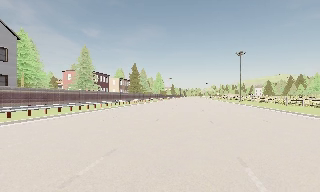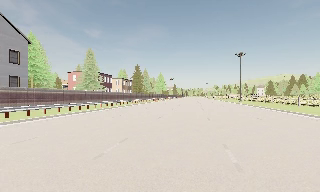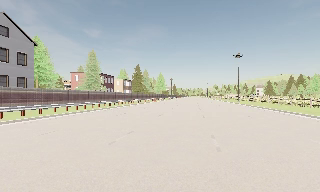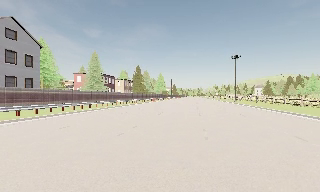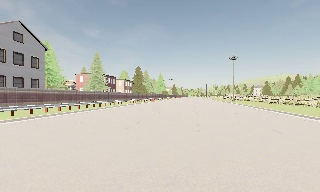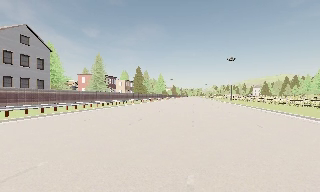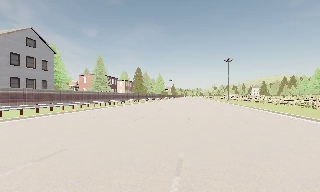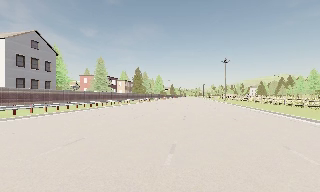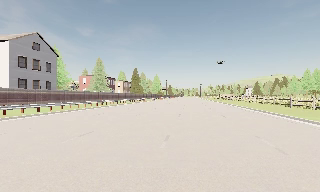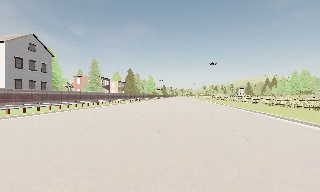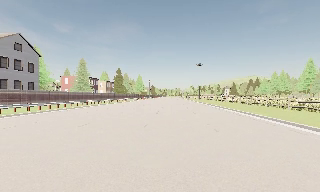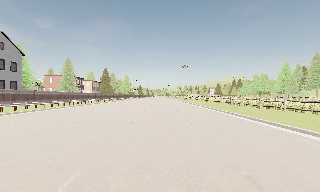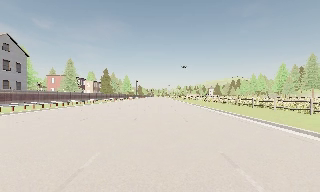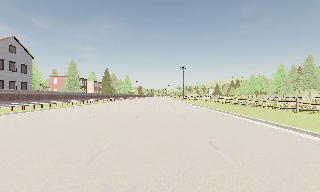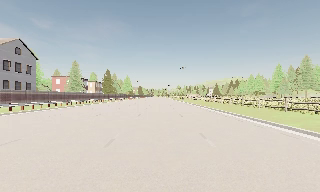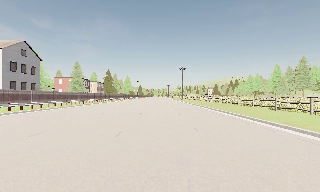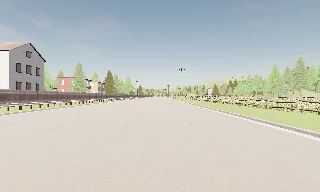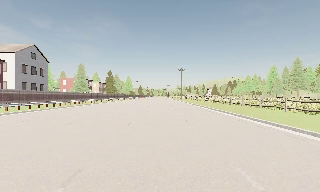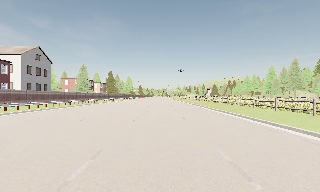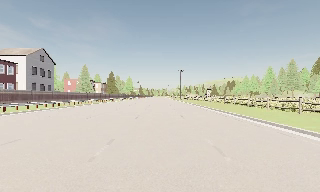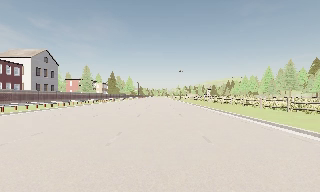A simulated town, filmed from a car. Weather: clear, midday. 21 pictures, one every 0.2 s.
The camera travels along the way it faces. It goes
backward.
0.0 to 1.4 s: The camera travels backward, about 9 m, so what stands in front gets smaller.
1.4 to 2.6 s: The camera pans to its right, which is clockwise from overhead, by about 10 degrees. It travels backward, about 7 m, so what stands in front gets smaller.
2.6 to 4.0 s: The camera travels backward, about 9 m, so what stands in front gets smaller.
The film runs backward here.
